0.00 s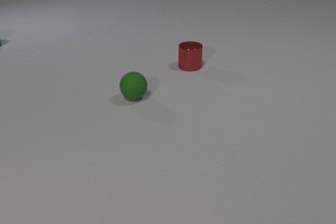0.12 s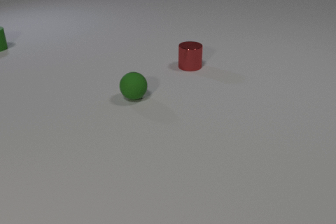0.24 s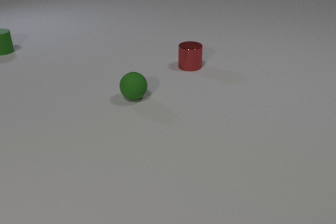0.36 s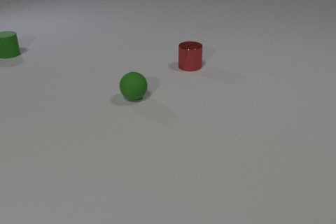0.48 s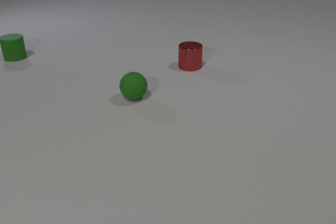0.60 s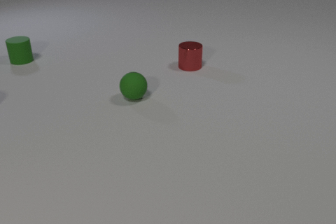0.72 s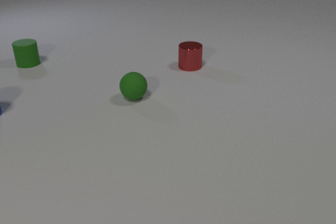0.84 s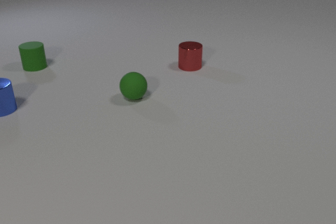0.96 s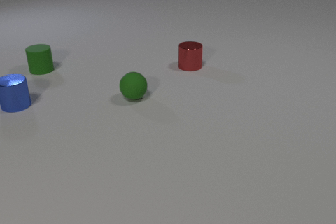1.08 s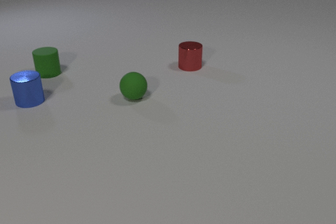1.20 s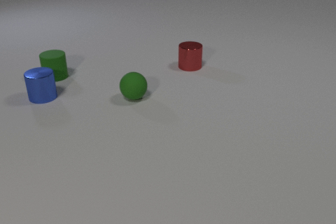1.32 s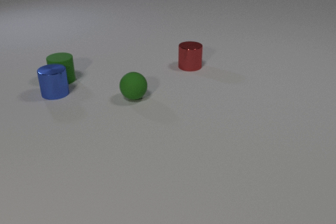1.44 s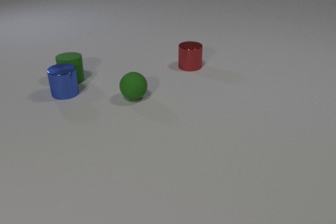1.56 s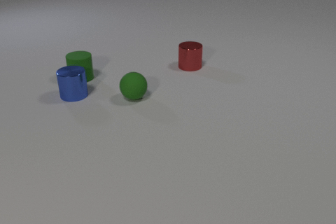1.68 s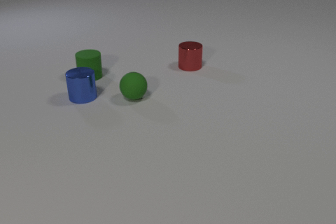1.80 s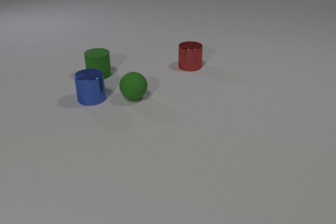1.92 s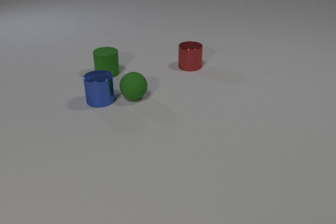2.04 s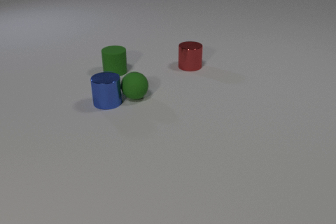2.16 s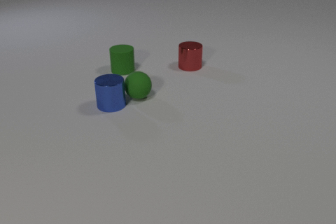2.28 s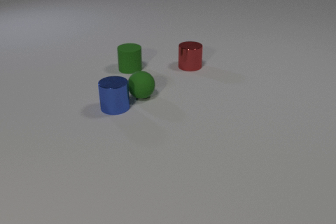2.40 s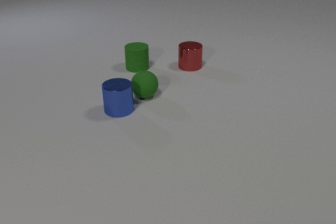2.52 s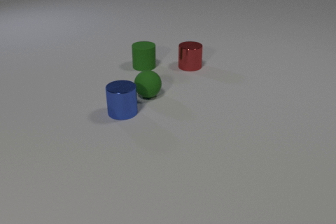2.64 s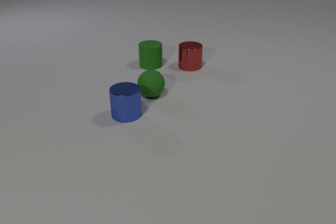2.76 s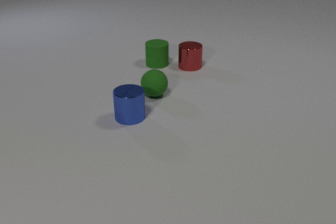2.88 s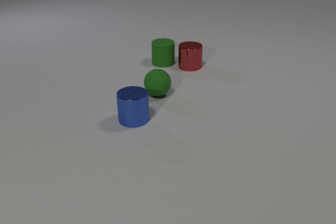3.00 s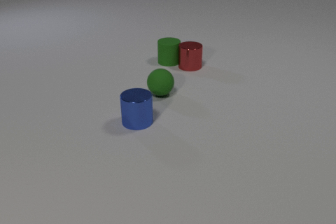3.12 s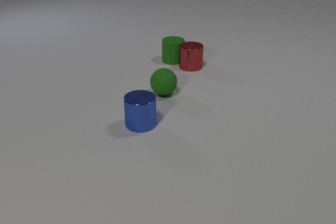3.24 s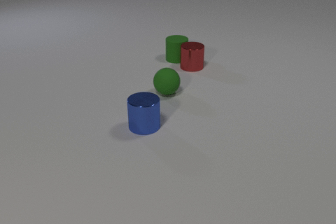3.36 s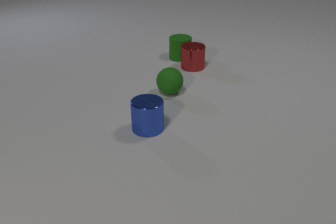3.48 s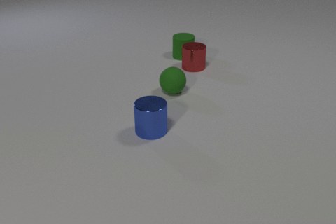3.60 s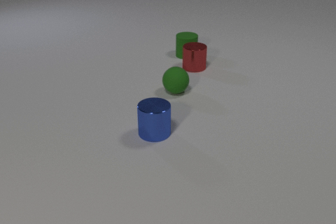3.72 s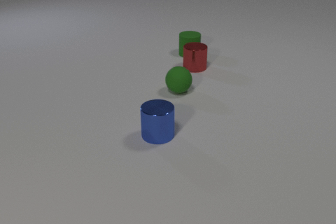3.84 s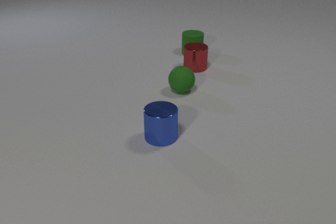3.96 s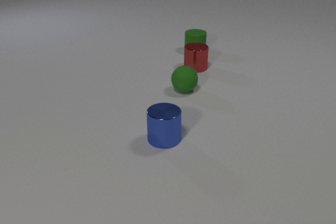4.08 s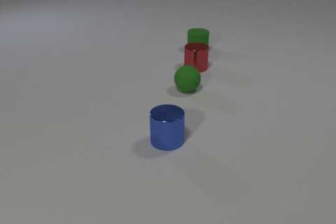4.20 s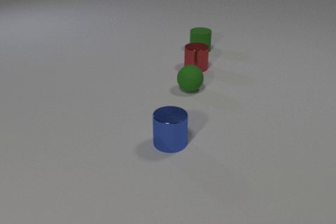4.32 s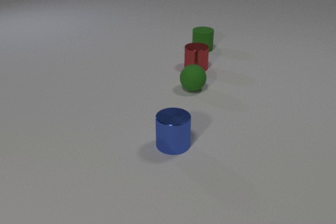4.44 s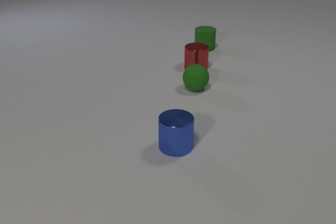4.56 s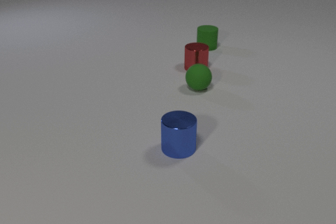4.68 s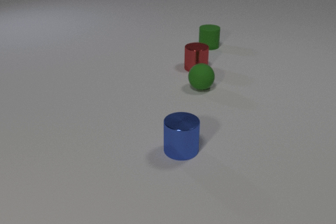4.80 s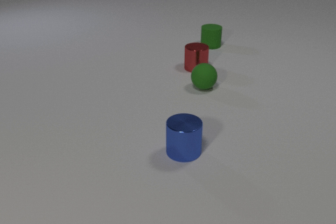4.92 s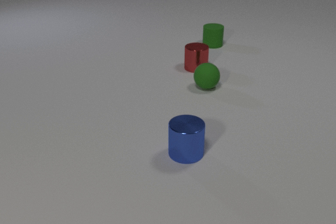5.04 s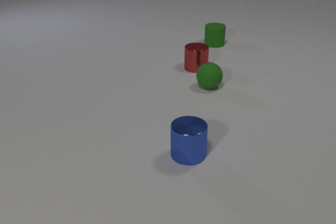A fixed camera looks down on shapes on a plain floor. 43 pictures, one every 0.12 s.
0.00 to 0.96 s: The blue metal cylinder comes in at the left edge, slides to the right. The green rubber cylinder slides toward the camera and to the right.
0.96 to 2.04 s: The blue metal cylinder slides to the right. The green rubber cylinder slides to the right. The blue metal cylinder and the green rubber cylinder collide. The blue metal cylinder and the green rubber sphere collide.
2.04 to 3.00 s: The blue metal cylinder slides toward the camera and to the right. The green rubber cylinder slides to the right. The green rubber sphere rolls to the right.
3.00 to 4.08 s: The blue metal cylinder slides toward the camera and to the right. The green rubber cylinder slides away from the camera and to the right. The green rubber sphere rolls to the right. The red metal cylinder slides to the right. The green rubber cylinder and the red metal cylinder collide.
4.08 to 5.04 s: The blue metal cylinder slides toward the camera and to the right. The green rubber cylinder slides away from the camera and to the right. The green rubber sphere rolls to the right and away from the camera.
What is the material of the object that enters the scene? metal.
What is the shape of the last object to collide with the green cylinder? cylinder.
How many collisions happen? 3.
